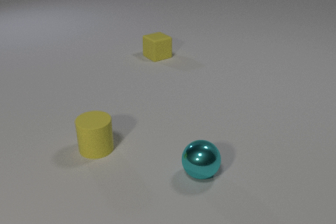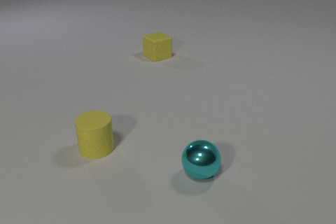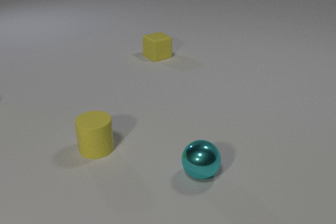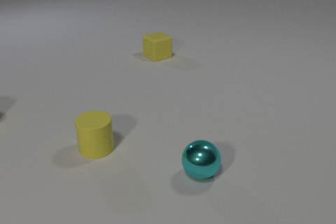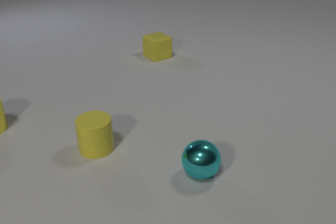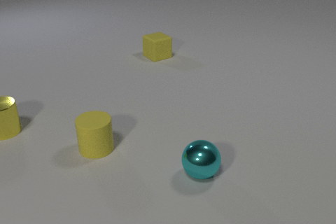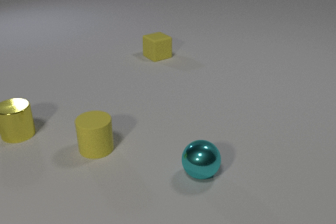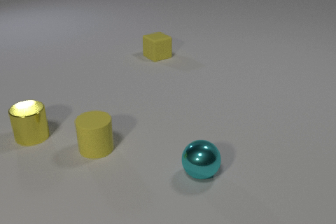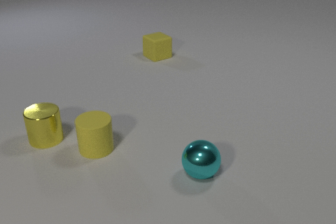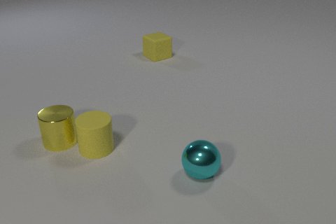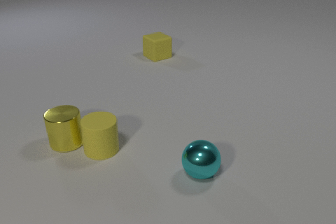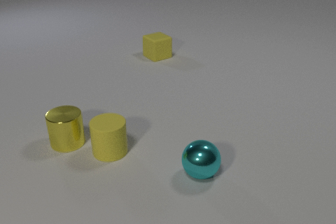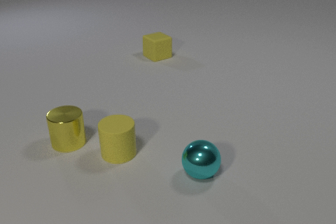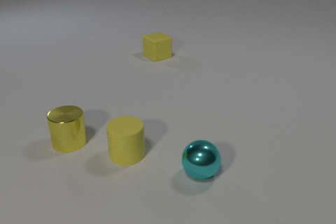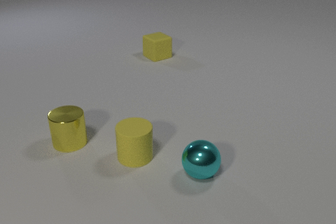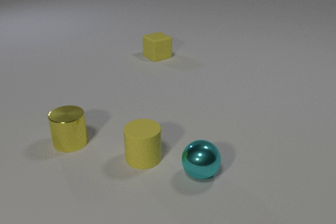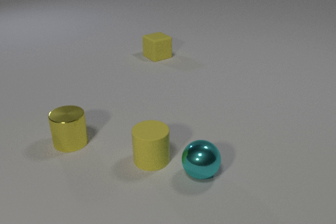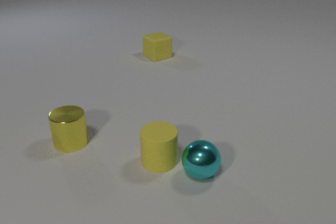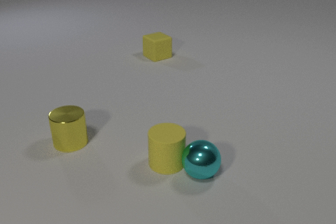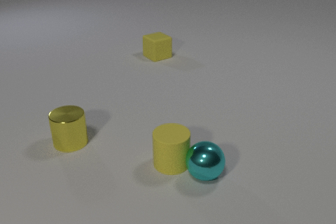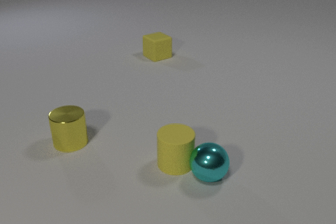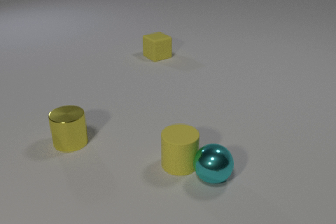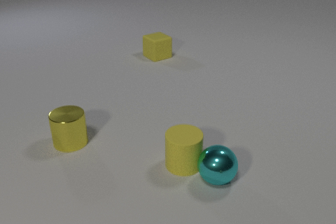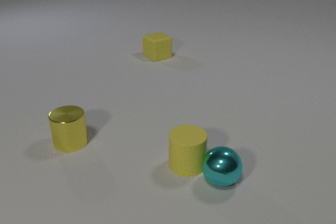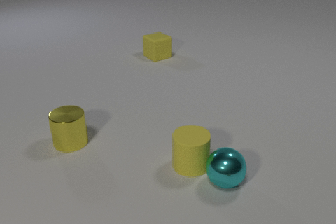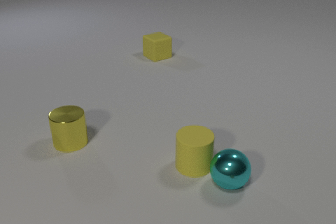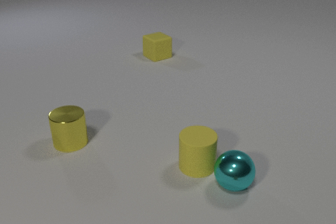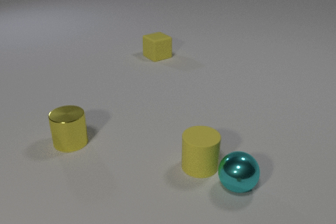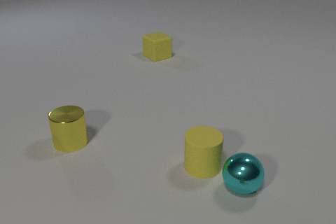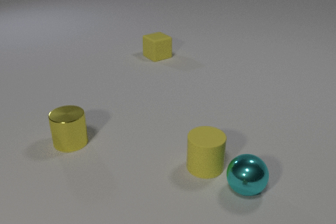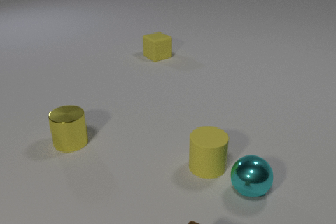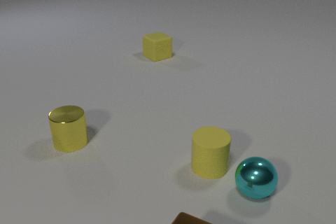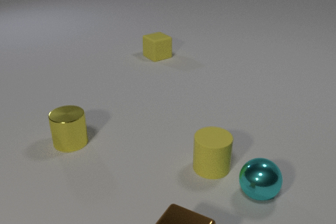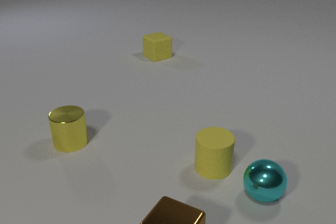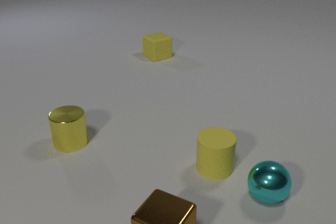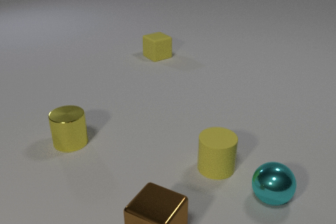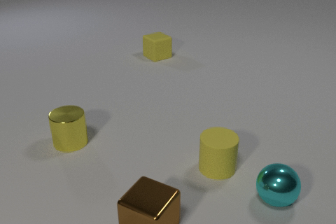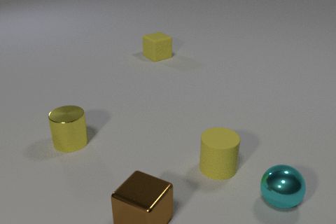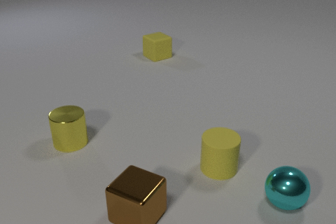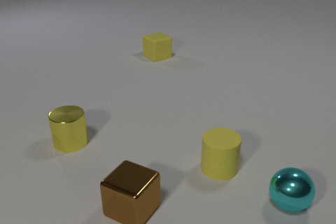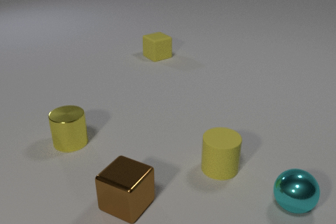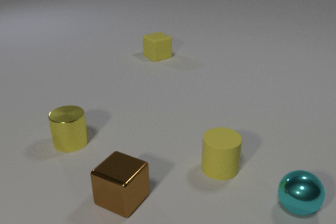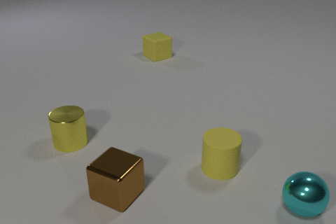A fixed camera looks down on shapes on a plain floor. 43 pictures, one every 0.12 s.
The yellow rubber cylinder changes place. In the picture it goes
to the right.
0.00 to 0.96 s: The yellow metal cylinder comes in at the left edge, slides to the right and toward the camera.
0.96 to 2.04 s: The yellow metal cylinder slides to the right and toward the camera. The yellow rubber cylinder slides to the right and toward the camera. The yellow metal cylinder and the yellow rubber cylinder collide.
2.04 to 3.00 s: The yellow rubber cylinder slides to the right. The cyan metal sphere rolls to the right. The yellow rubber cylinder and the cyan metal sphere collide.
3.00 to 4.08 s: The yellow rubber cylinder slides to the right. The cyan metal sphere rolls to the right. The brown metal cube comes in at the bottom edge, slides away from the camera and to the left.
4.08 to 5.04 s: The cyan metal sphere rolls to the right. The brown metal cube slides away from the camera and to the left.
How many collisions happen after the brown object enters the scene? 0.
What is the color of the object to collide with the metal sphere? yellow.
How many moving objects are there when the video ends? 2.
